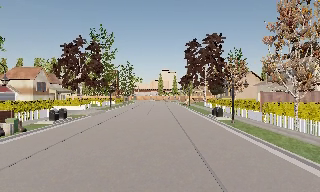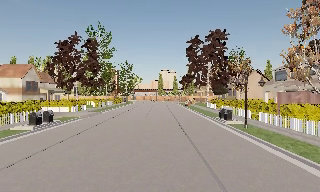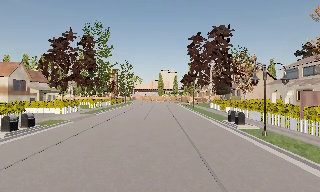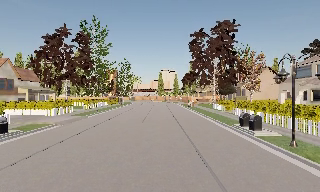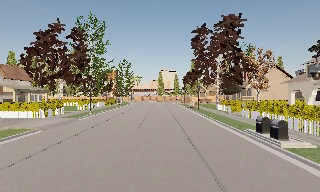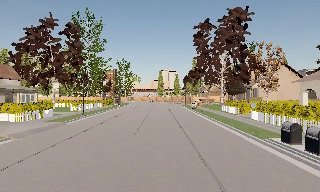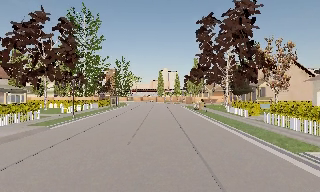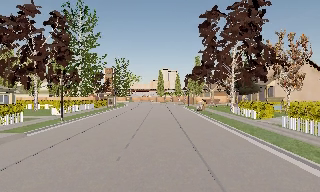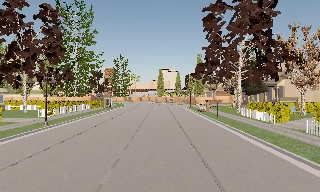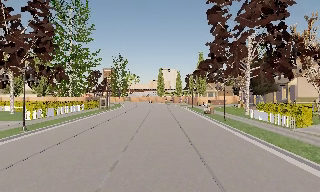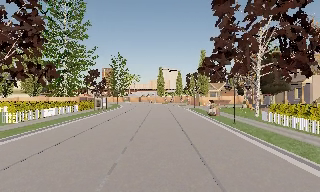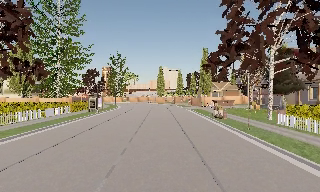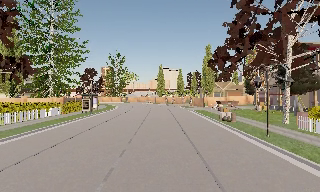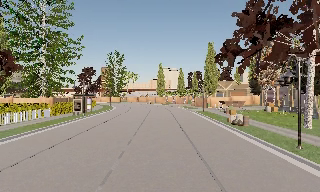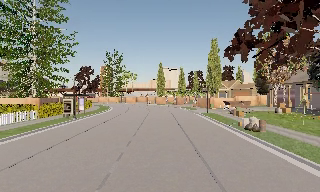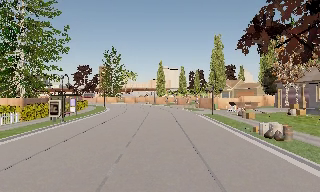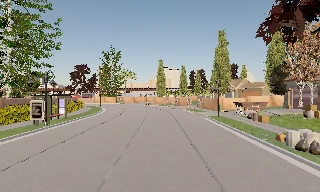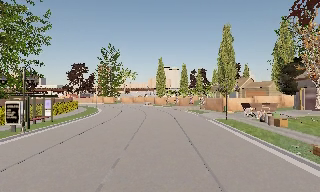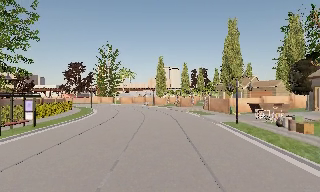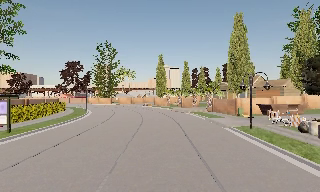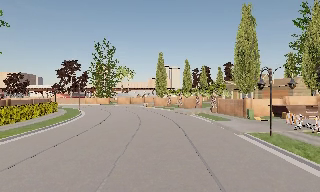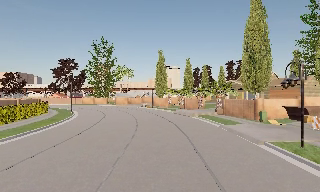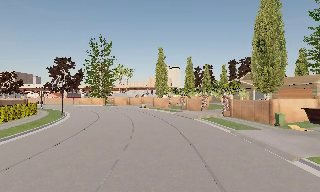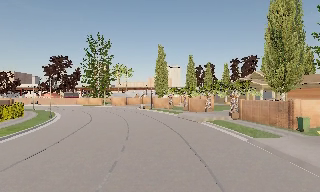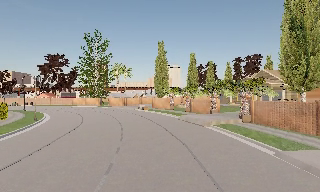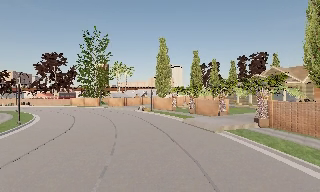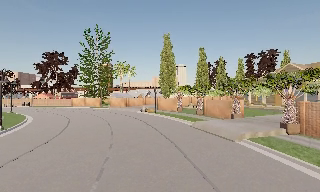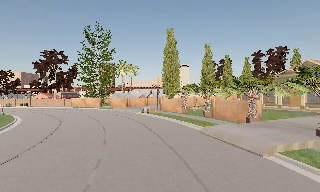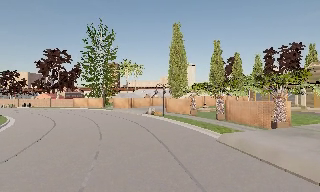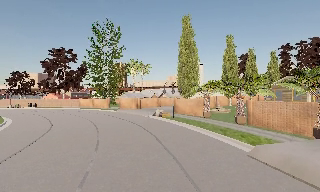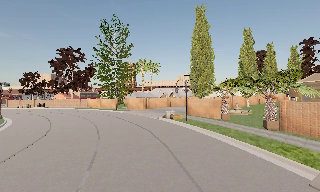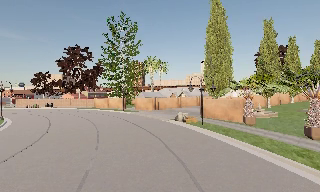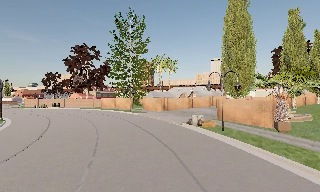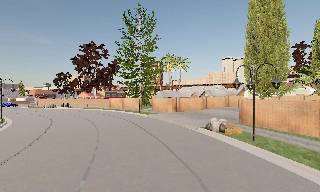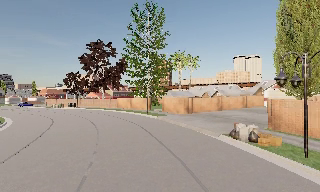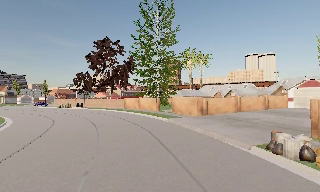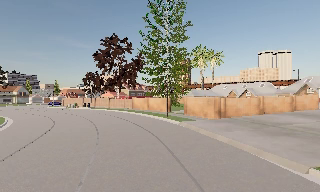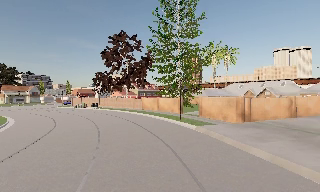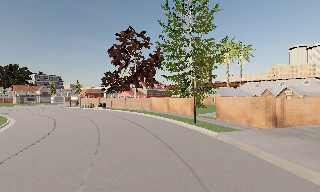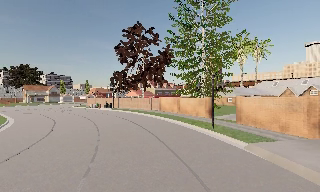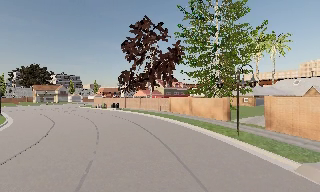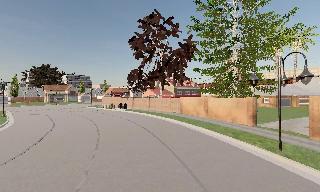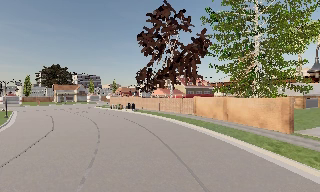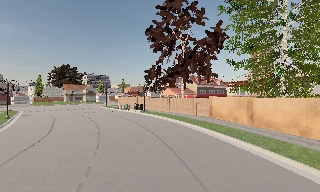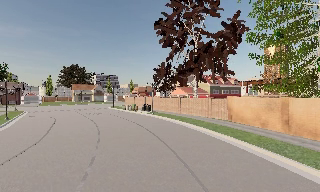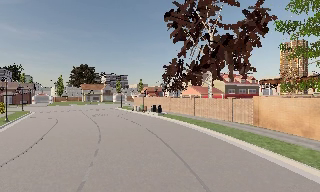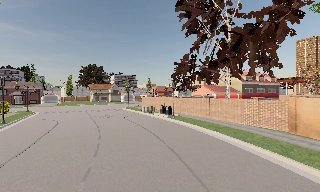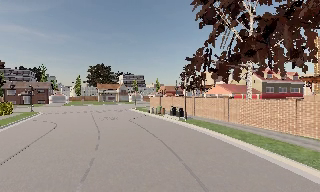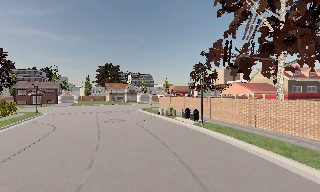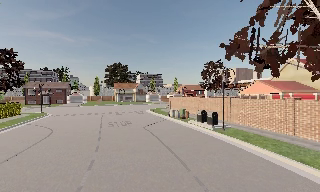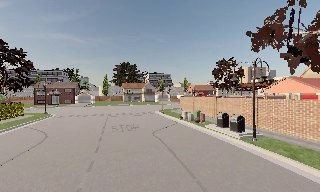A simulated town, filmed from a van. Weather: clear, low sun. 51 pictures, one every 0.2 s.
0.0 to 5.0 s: The camera travels forward, about 55 m, so what stands in front looms larger.
5.0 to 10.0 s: The camera pans to its left, which is counterclockwise from overhead, by about 75 degrees. It travels forward, about 55 m.
The film runs forward here.
